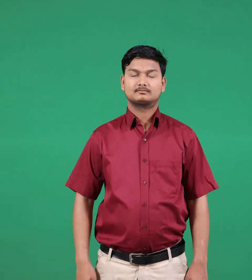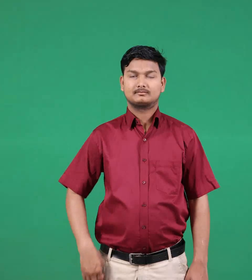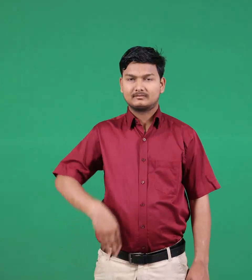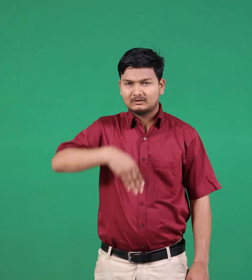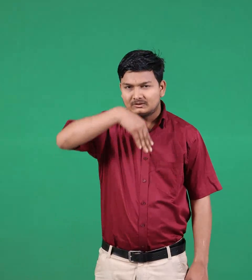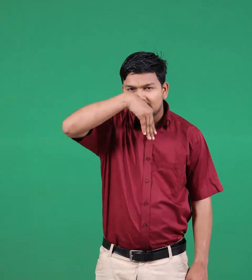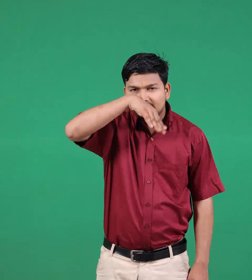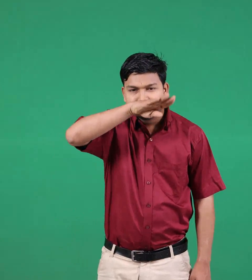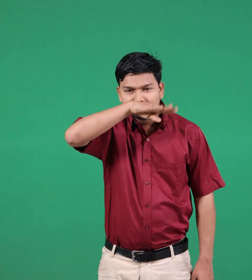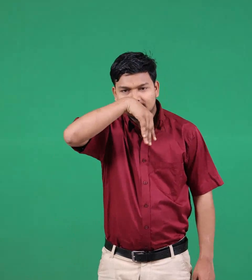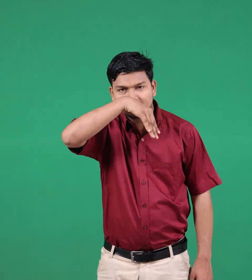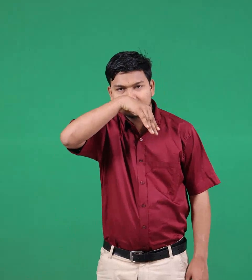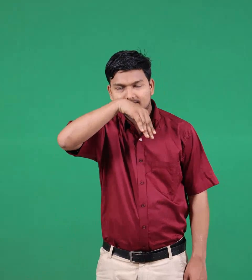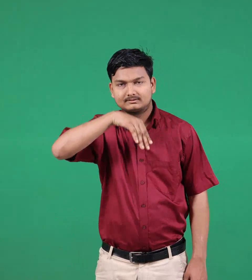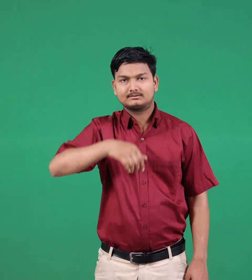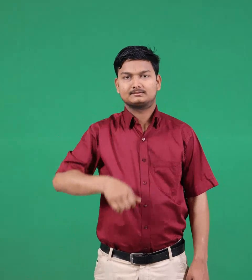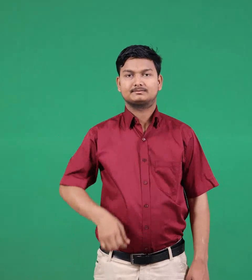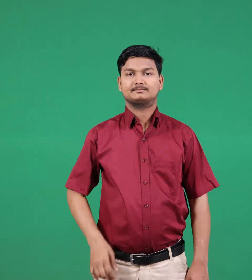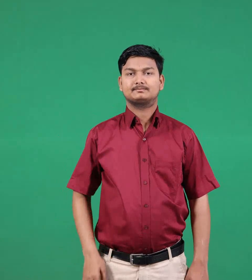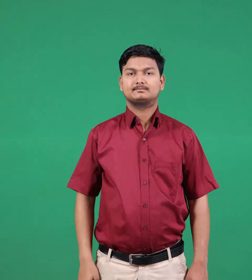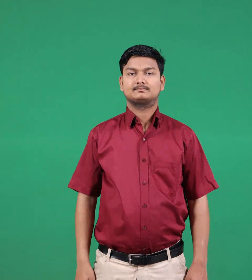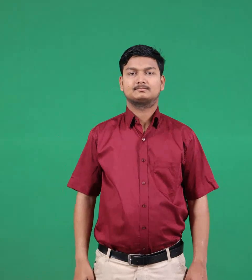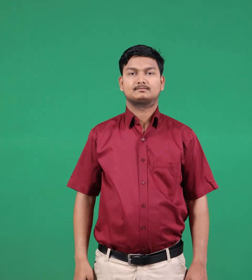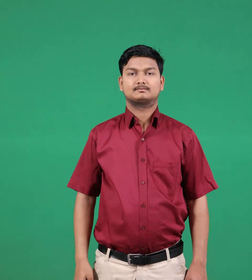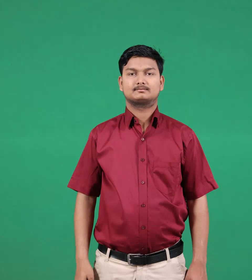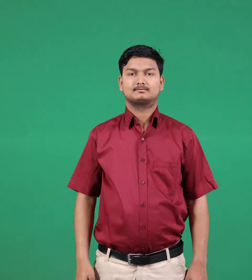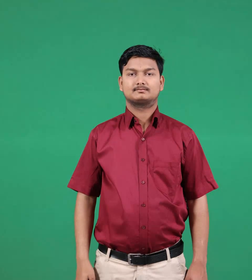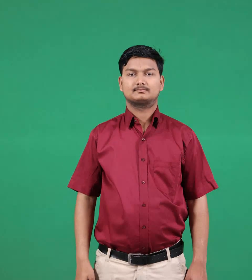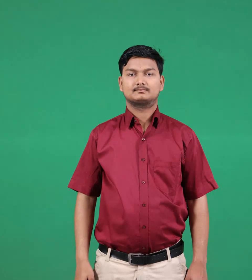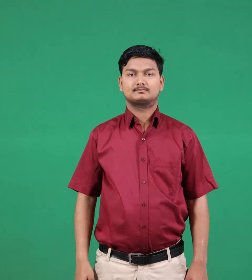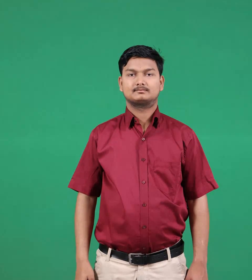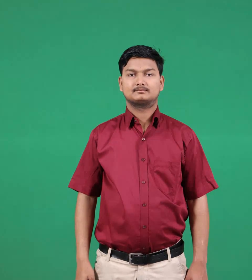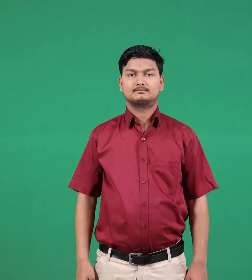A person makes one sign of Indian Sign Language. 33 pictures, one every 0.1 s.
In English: elephant
